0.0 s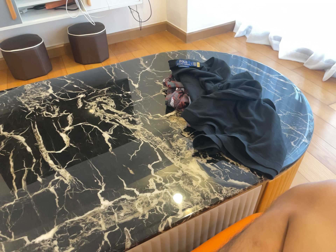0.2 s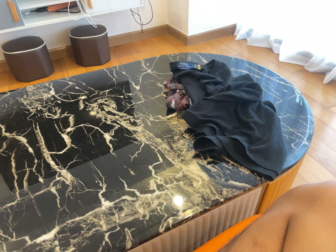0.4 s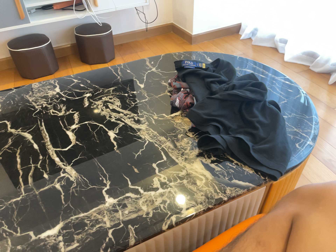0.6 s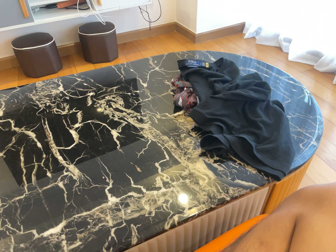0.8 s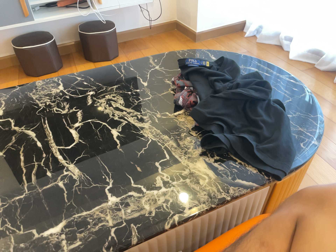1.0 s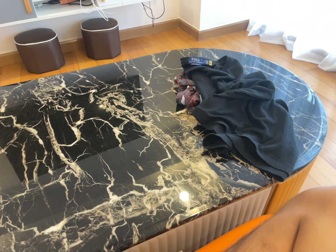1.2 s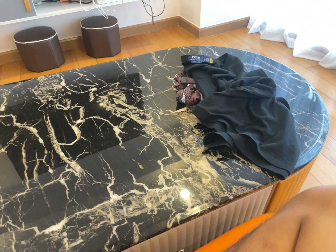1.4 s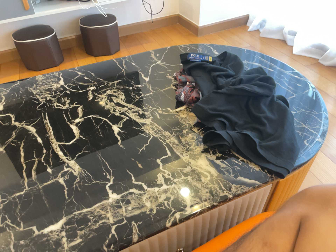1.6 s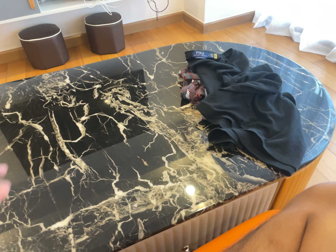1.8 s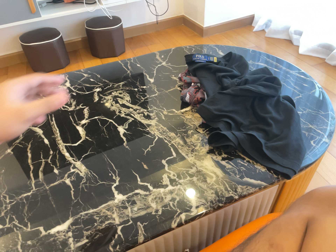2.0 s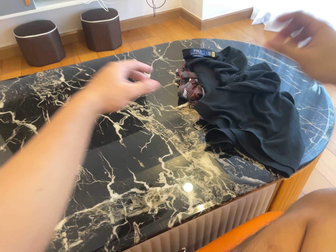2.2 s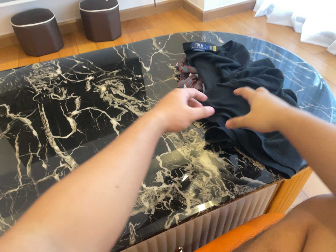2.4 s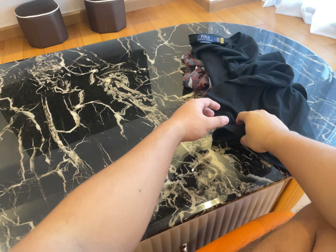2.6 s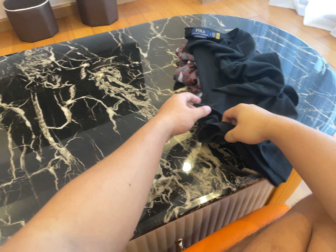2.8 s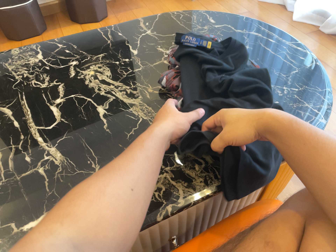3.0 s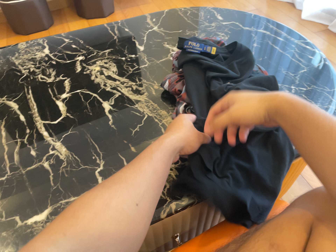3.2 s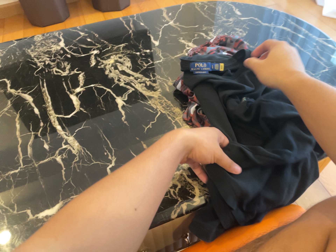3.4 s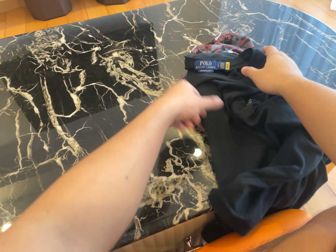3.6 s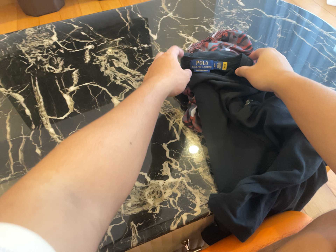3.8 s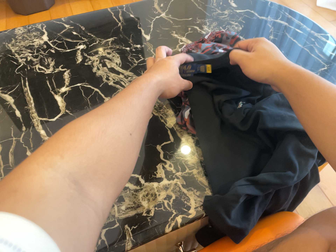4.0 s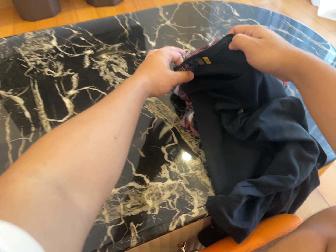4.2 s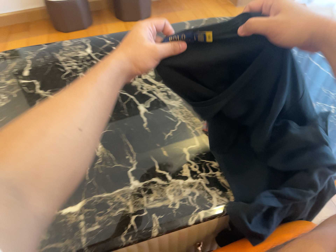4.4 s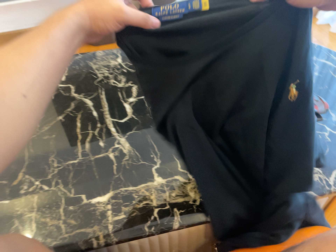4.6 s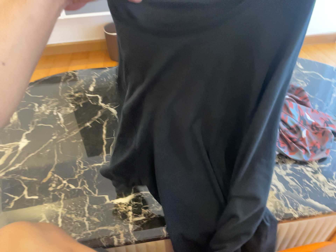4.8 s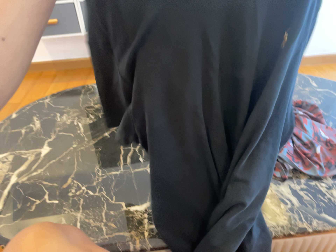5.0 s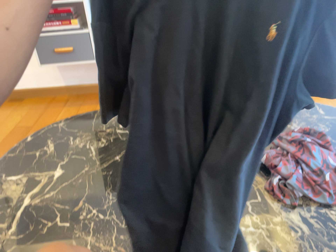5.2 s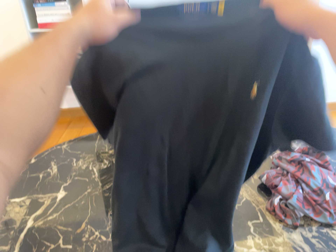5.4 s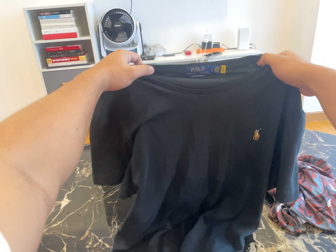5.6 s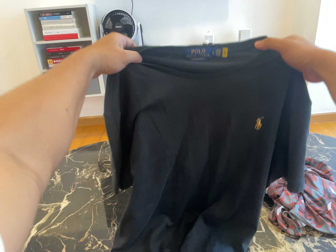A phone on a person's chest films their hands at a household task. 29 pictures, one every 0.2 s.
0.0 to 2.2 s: The camera shifts only a little, or ends up much as it began.
2.2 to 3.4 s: The camera travels forward, about 7 cm, so what stands in front looms larger.
3.4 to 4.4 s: The camera travels backward, about 10 cm, so what stands in front gets smaller.
4.4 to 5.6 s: The camera travels backward, about 12 cm, so what stands in front gets smaller. Its aim tips toward the top of its view by about 20 degrees, and the scene shifts downward.
The film runs forward here.
